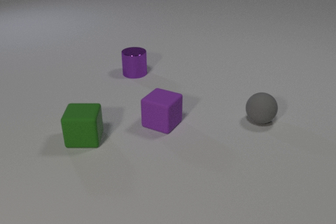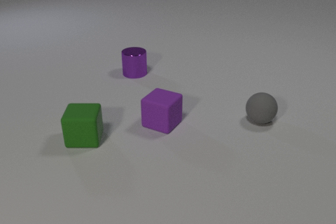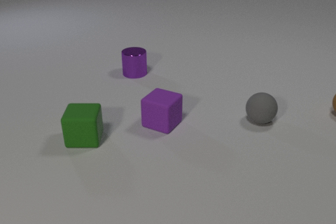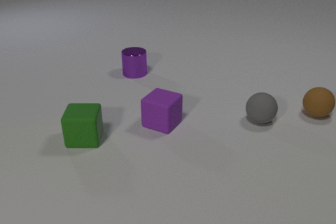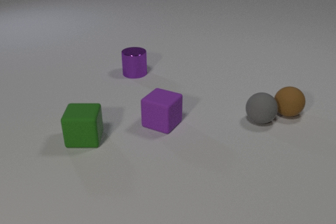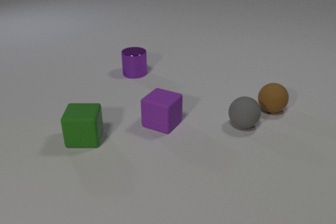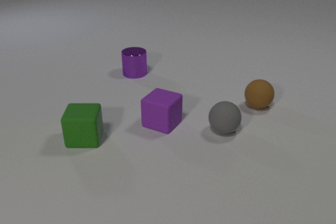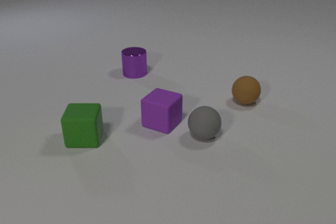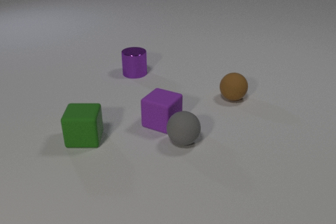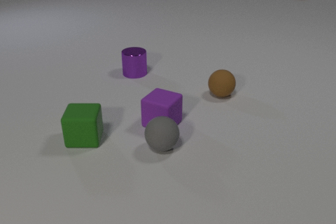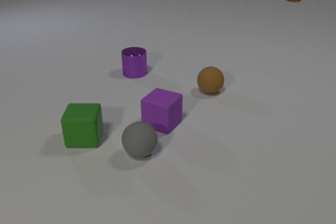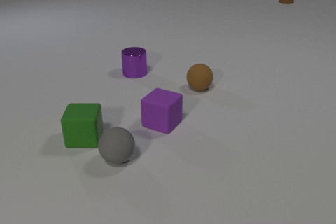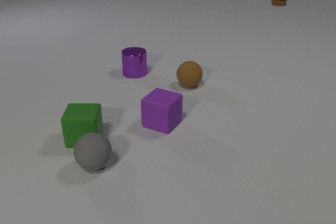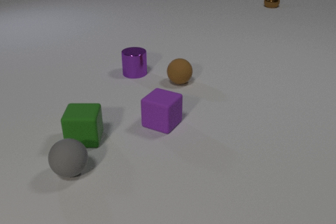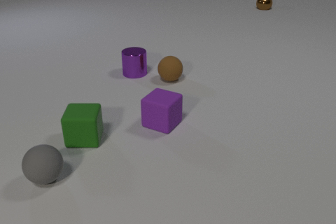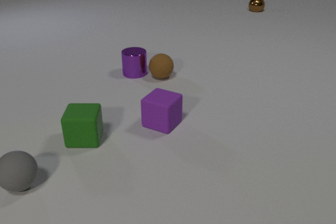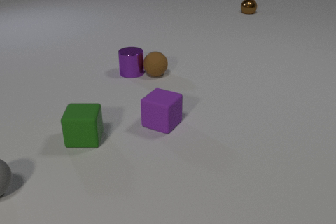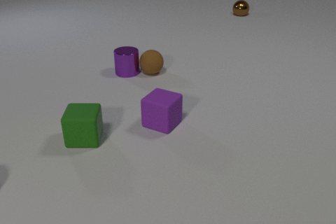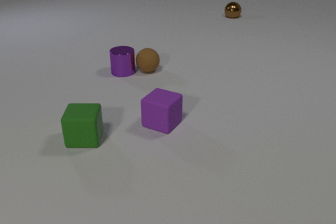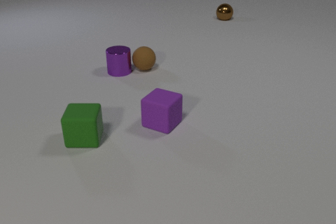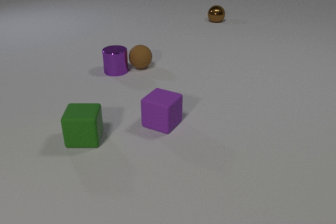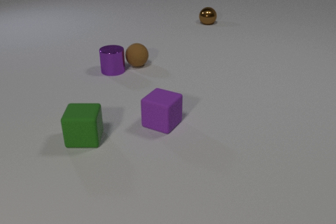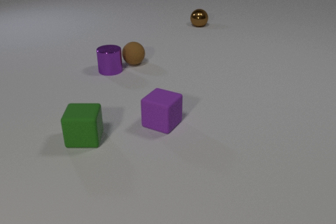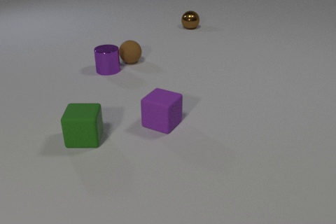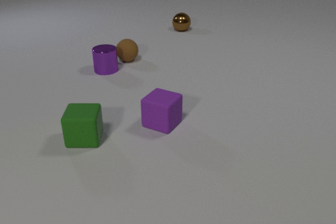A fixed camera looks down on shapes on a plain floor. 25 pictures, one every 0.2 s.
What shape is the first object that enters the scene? sphere.
How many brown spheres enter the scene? 2.
What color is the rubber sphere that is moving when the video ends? brown.
0.0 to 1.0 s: The brown rubber sphere comes in at the right edge, rolls to the left. The gray rubber sphere rolls to the left and toward the camera. The brown rubber sphere and the gray rubber sphere collide.
1.0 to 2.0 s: The brown rubber sphere rolls to the left and away from the camera. The gray rubber sphere rolls to the left and toward the camera. The brown metal sphere comes in at the top edge, rolls toward the camera and to the left.
2.0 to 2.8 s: The brown rubber sphere rolls to the left and away from the camera. The gray rubber sphere rolls to the left. The brown metal sphere rolls toward the camera and to the left.
2.8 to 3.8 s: The brown rubber sphere rolls away from the camera and to the left. The gray rubber sphere rolls to the left, leaves at the left edge. The purple metal cylinder slides to the left. The brown metal sphere rolls toward the camera and to the left. The brown rubber sphere and the purple metal cylinder collide.
3.8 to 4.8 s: The brown rubber sphere rolls away from the camera and to the left. The purple metal cylinder slides to the left and away from the camera. The brown metal sphere rolls to the left and toward the camera.
